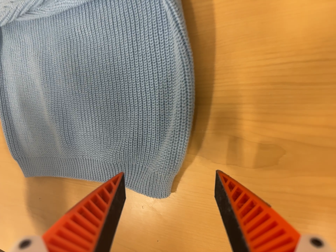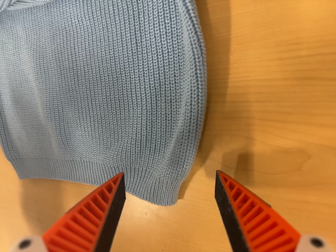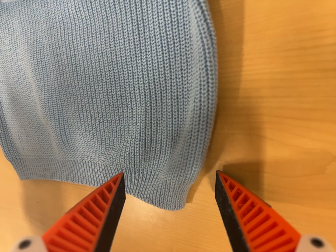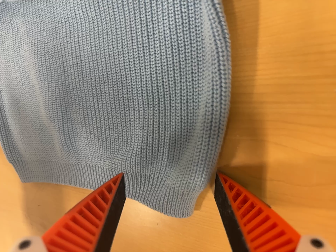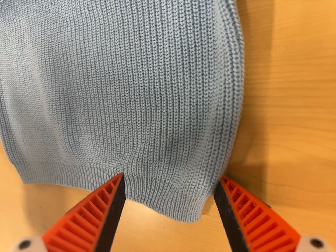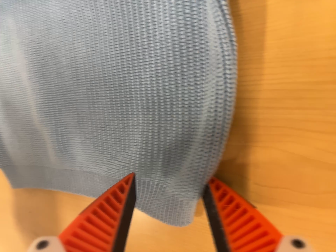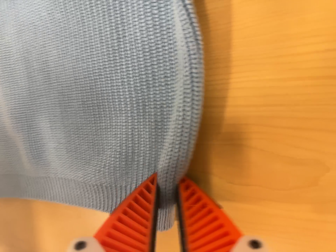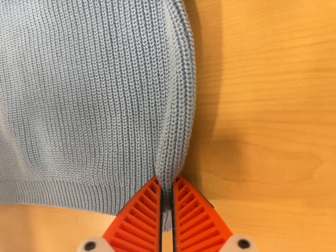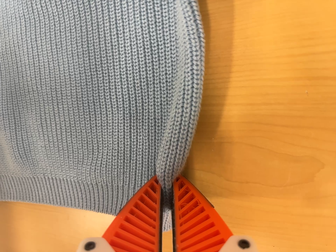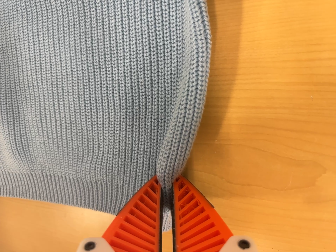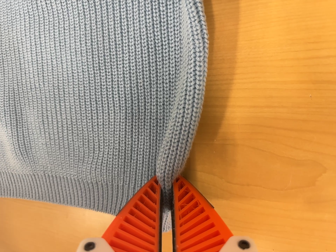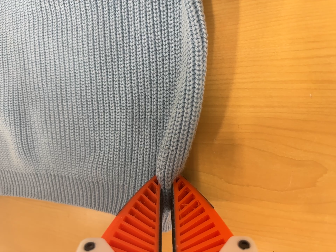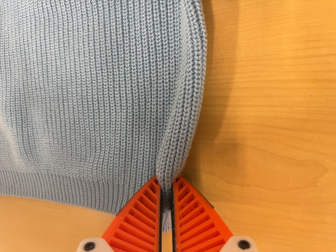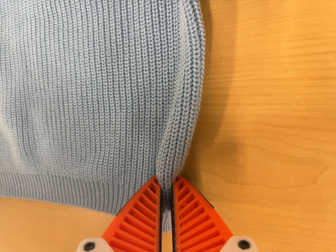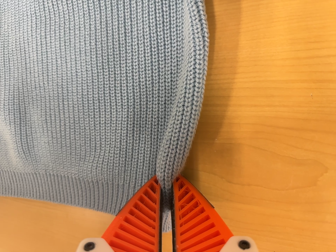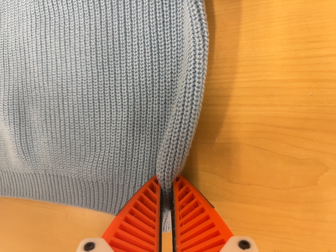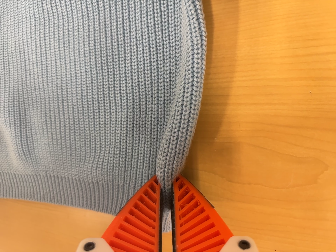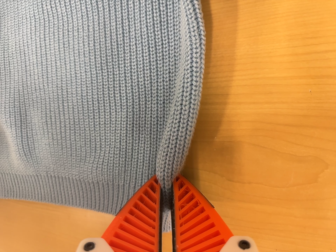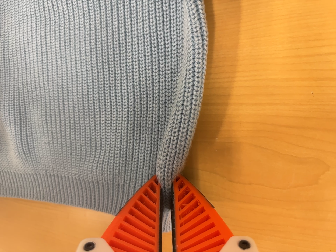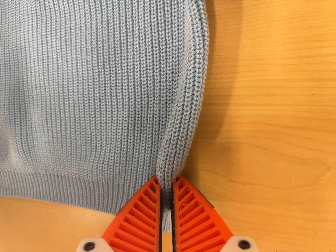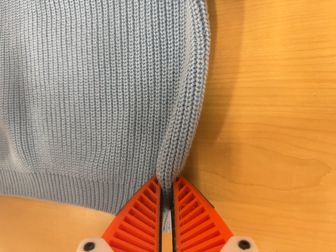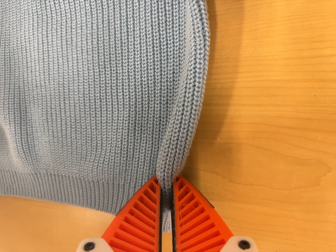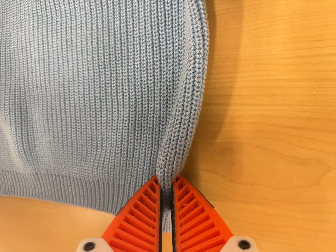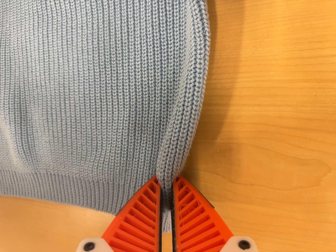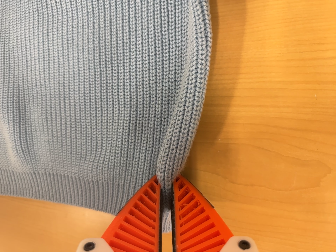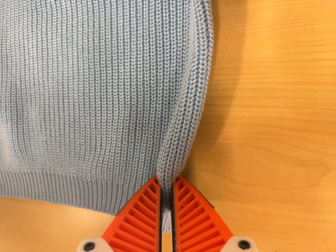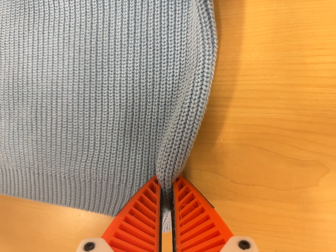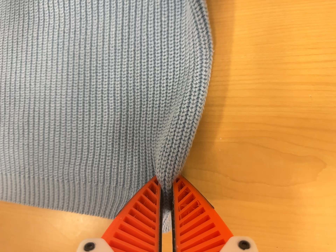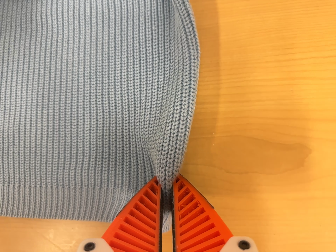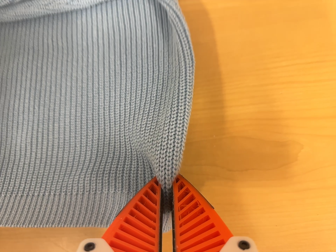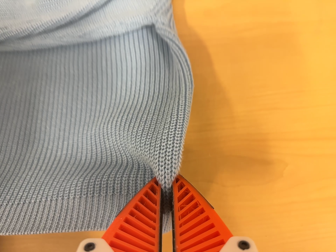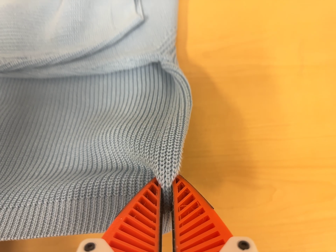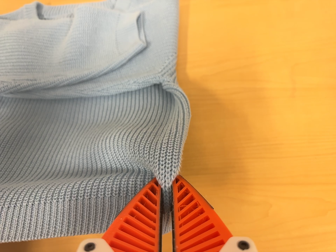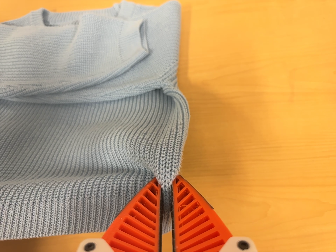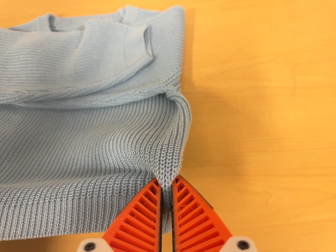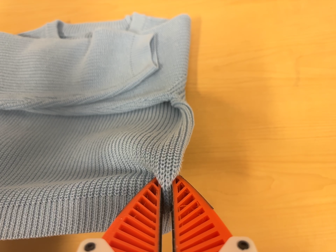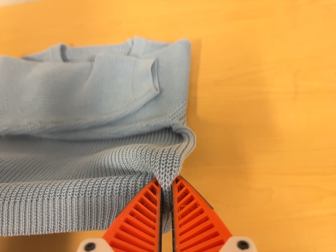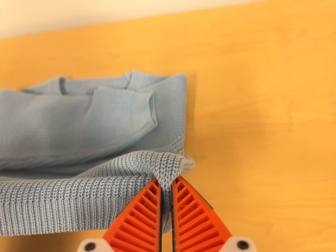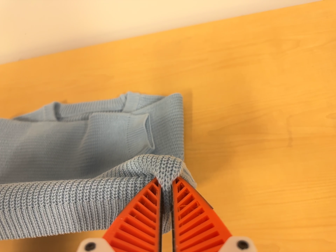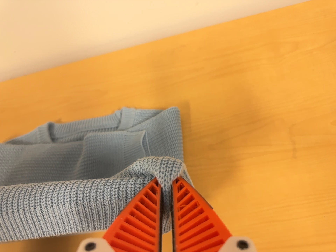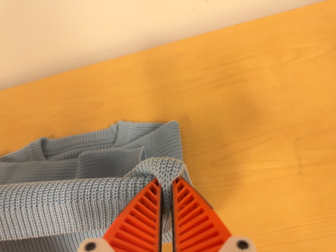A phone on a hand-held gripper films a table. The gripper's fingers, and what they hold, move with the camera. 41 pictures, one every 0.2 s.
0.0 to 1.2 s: The camera travels forward, about 6 cm, so what stands in front looms larger.
1.2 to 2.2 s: The camera shifts only a little, or ends up much as it began.
2.2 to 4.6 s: The camera keeps its place and its aim.
4.6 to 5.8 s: The camera pans to its right by about 10 degrees. It travels toward the bottom of its view and to its left, about 8 cm. Its aim tips toward the top of its view by about 15 degrees.
5.8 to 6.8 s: The camera travels backward, about 10 cm, so what stands in front gets smaller. Its aim tips toward the top of its view by about 15 degrees, and the scene shifts downward.
6.8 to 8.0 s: The camera travels toward the top of its view, about 10 cm, so close, fixed things drift downward. It rolls about its line of sight by about 10 degrees, and the scene rotates counterclockwise.
The film runs forward here.
